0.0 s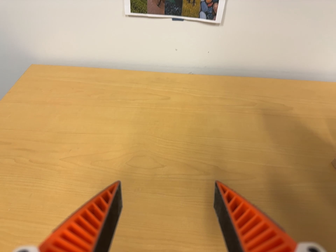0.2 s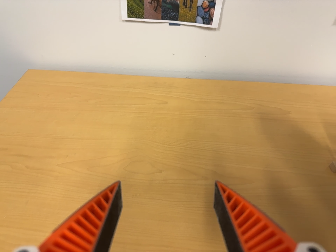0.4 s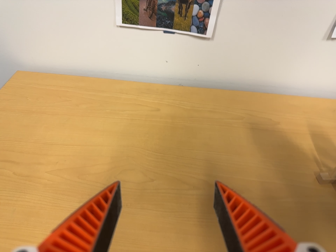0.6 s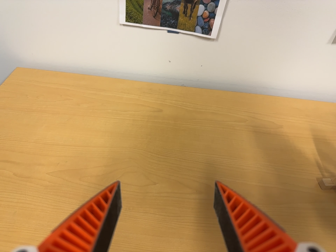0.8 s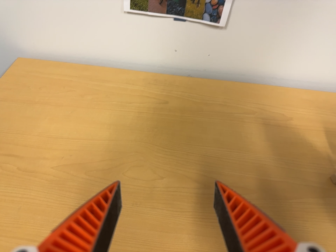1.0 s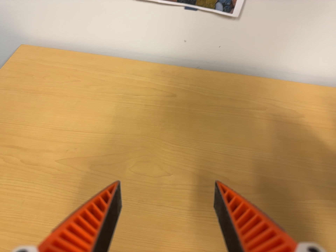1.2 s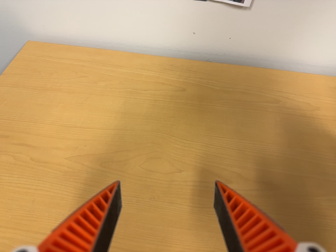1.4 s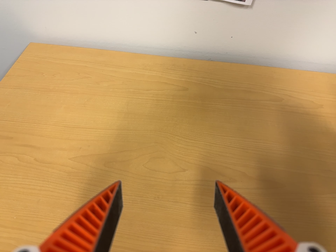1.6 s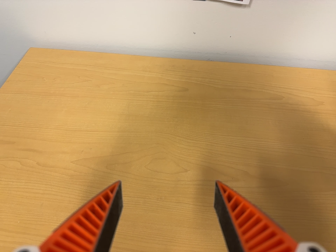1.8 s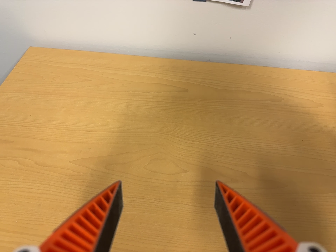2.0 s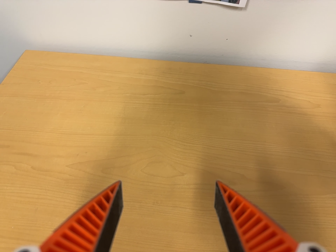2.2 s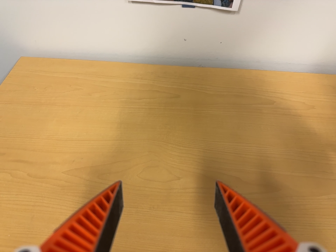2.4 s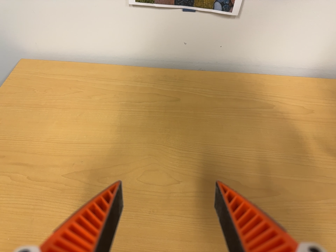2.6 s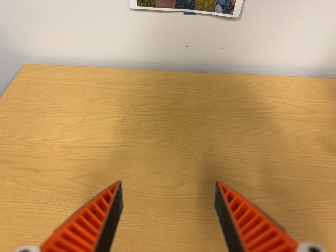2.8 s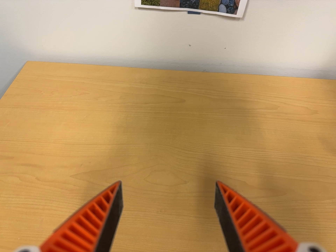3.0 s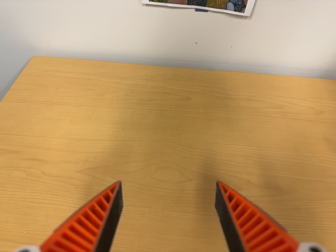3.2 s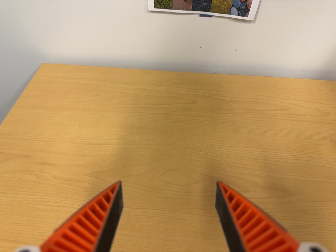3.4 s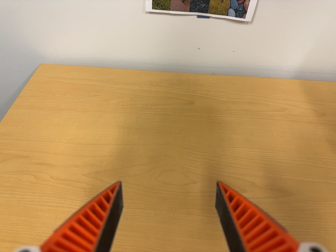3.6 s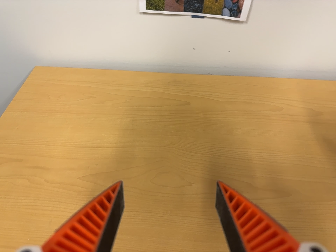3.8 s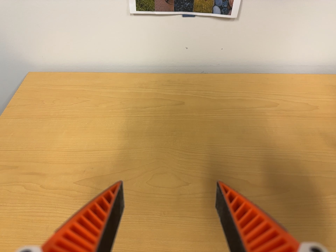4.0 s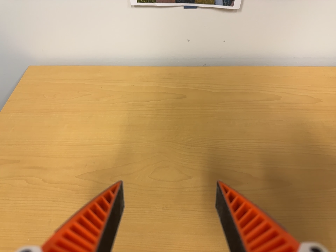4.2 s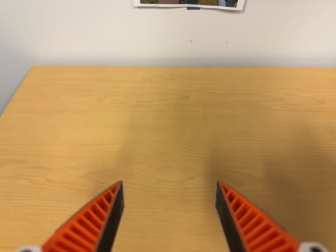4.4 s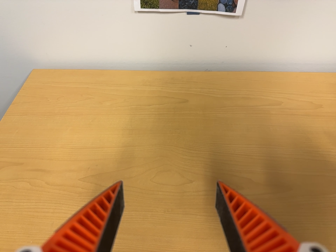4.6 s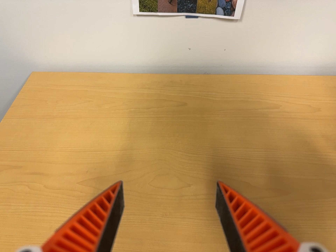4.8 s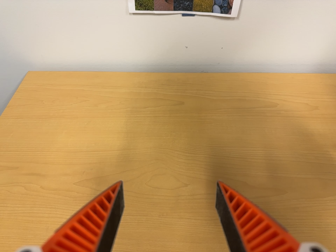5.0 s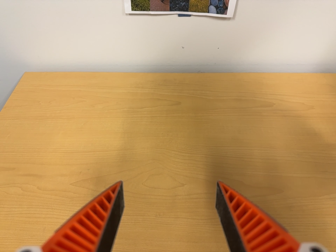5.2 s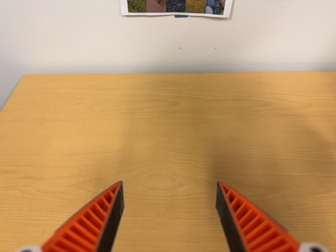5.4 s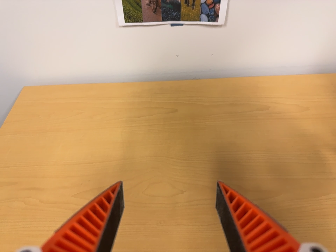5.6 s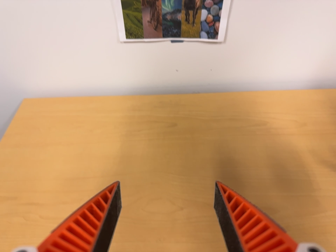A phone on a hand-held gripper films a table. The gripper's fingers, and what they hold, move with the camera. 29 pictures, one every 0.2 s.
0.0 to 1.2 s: The camera travels forward, to its left and toward the top of its view, about 8 cm, so what stands in front looms larger.
1.2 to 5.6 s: The camera travels toward the top of its view, about 6 cm, so close, fixed things drift downward. It rolls about its line of sight by about 10 degrees, and the scene rotates counterclockwise.
The film runs backward here.
